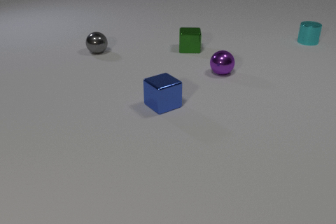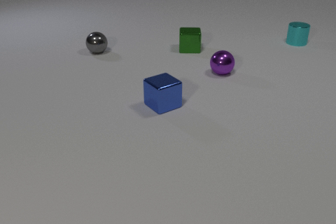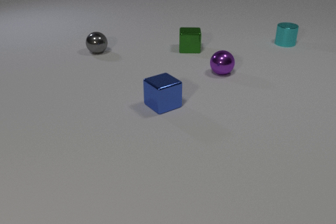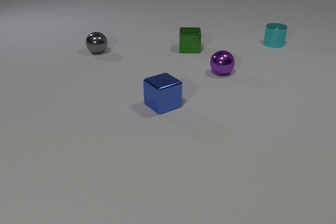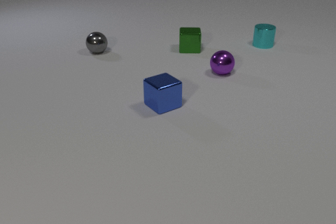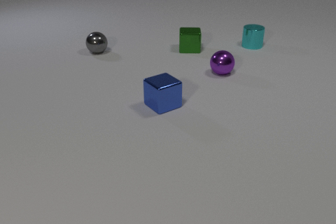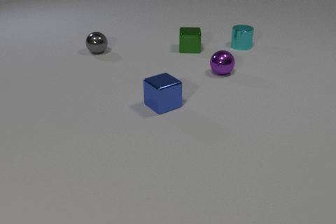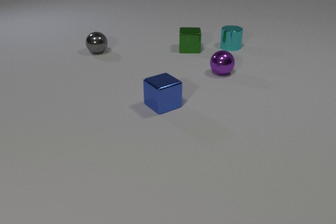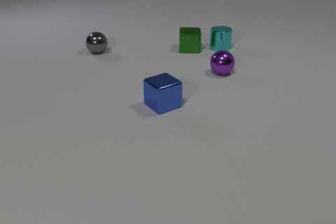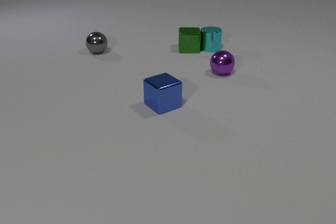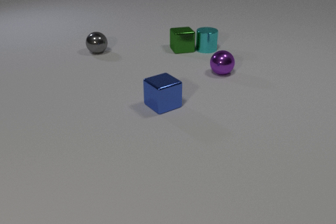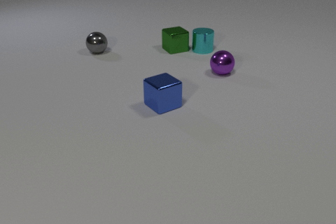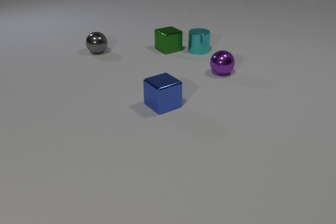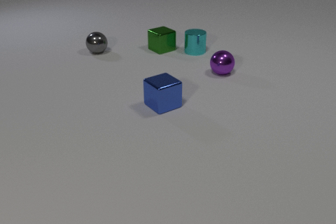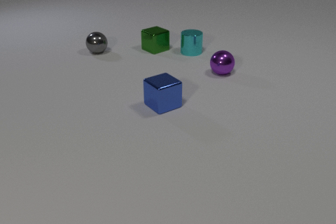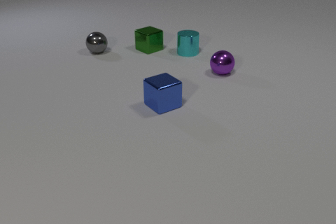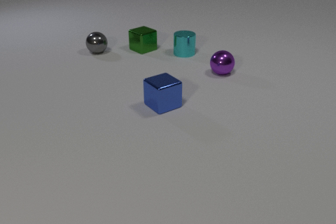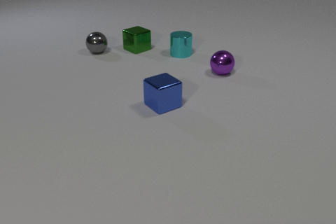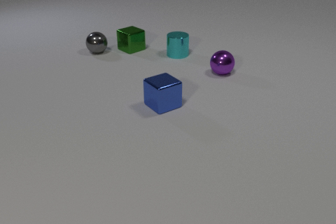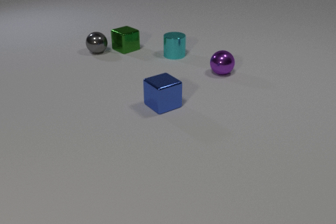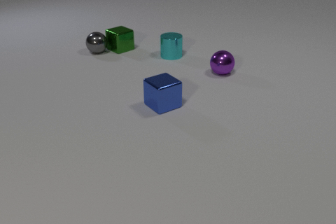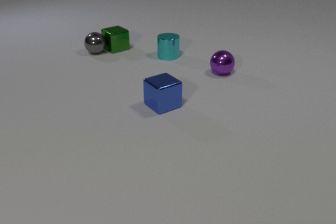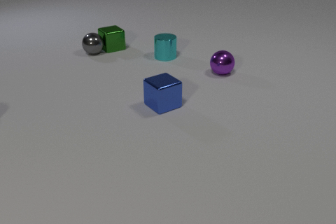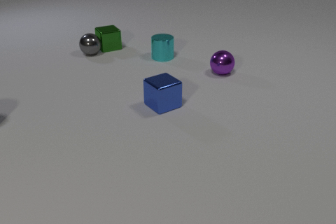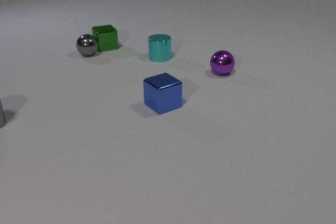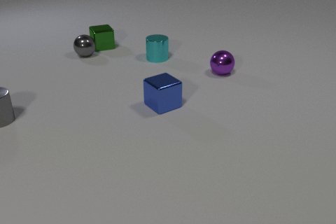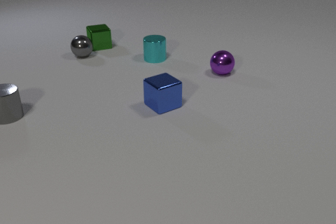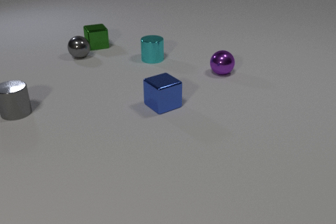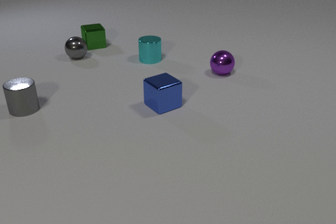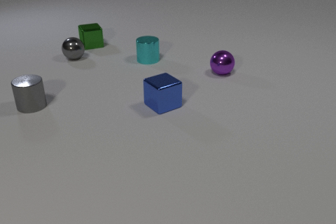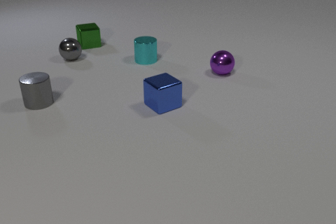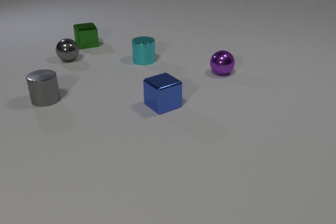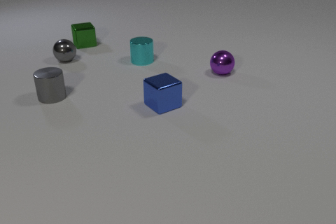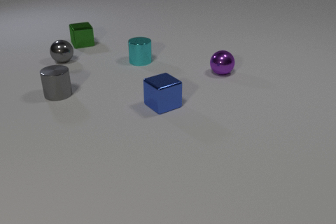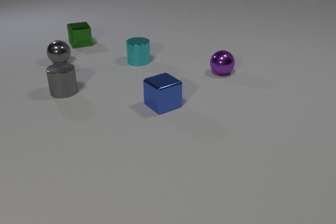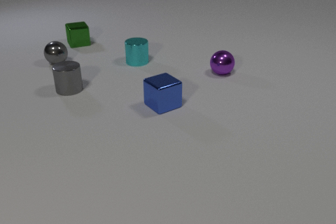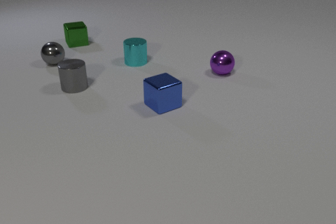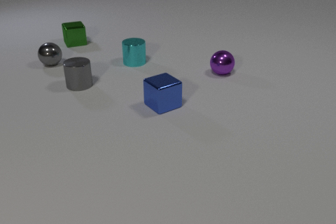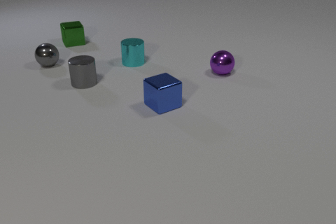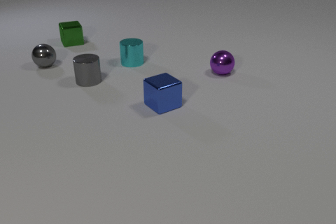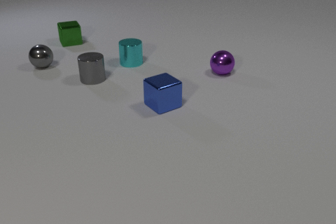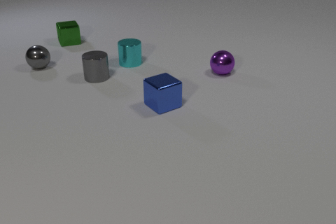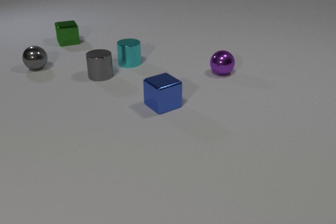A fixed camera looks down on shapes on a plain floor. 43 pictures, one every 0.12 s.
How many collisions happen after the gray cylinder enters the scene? 0.
How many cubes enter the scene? 0.
What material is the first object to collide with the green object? metal.
0.00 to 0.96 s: The cyan metal cylinder slides to the left and toward the camera.
0.96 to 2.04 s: The cyan metal cylinder slides to the left and toward the camera. The green metal cube slides to the left, spins counterclockwise seen from above by about 45 degrees, its near face sliding to the right. The cyan metal cylinder and the green metal cube collide.
2.04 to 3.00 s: The cyan metal cylinder slides to the left and toward the camera. The green metal cube slides to the left. The gray metal cylinder comes in at the left edge, slides to the right. The gray metal sphere rolls to the left and toward the camera. The green metal cube and the gray metal sphere collide.
3.00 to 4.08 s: The cyan metal cylinder slides to the left and toward the camera. The green metal cube slides to the left and away from the camera. The gray metal cylinder slides to the right and away from the camera. The gray metal sphere rolls to the left and toward the camera.
4.08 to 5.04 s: The cyan metal cylinder slides to the left. The green metal cube slides to the left and away from the camera. The gray metal cylinder slides to the right and away from the camera. The gray metal sphere rolls to the left and toward the camera.
